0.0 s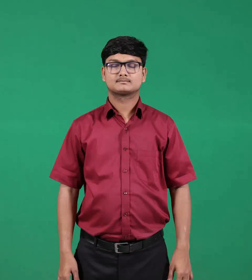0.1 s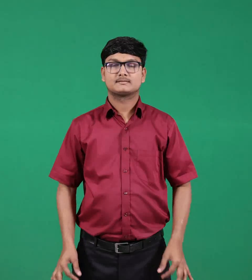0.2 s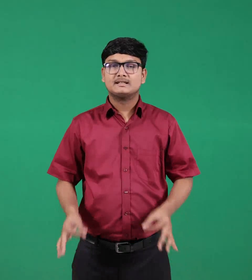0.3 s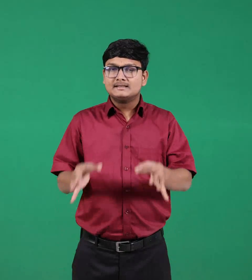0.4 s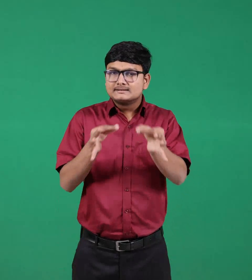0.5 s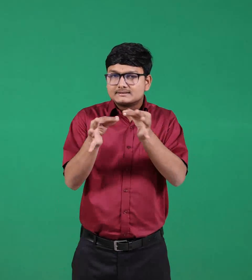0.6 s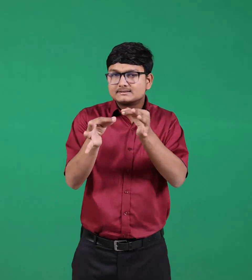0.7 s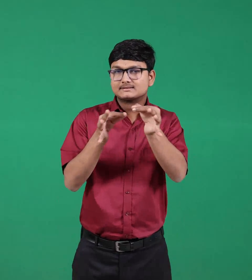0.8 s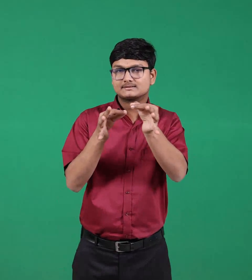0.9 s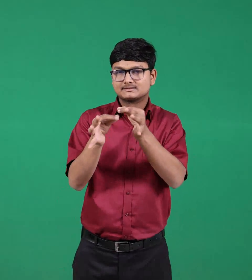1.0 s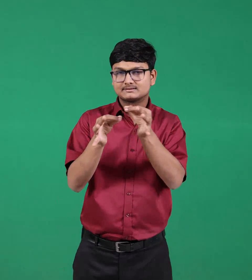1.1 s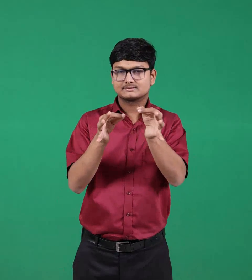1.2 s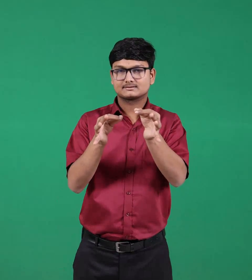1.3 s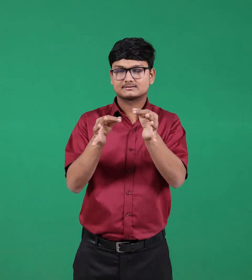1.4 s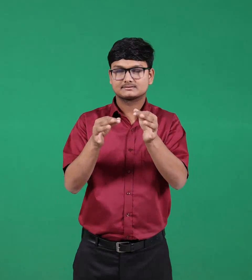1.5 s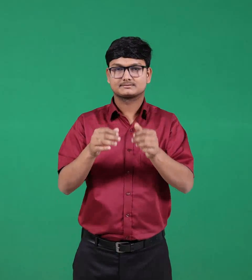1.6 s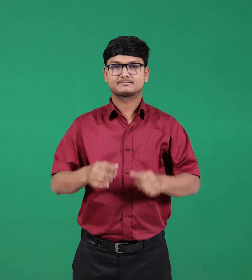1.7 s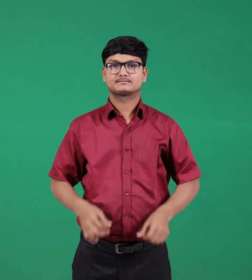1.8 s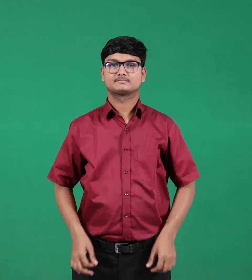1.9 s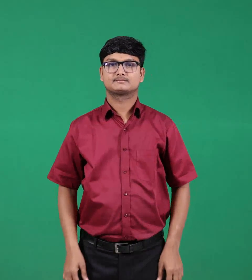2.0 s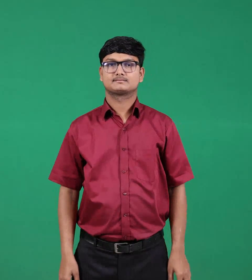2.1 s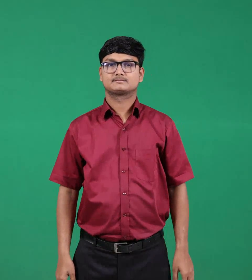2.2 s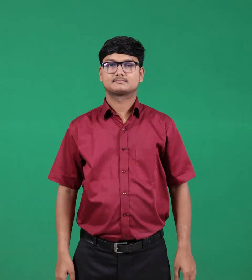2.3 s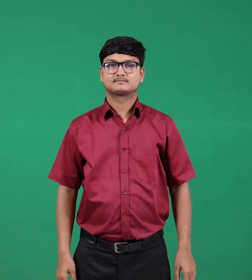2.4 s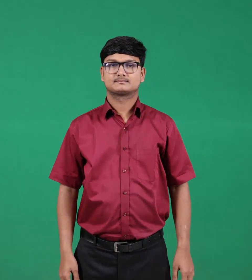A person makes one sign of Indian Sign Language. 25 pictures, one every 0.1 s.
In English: explain
